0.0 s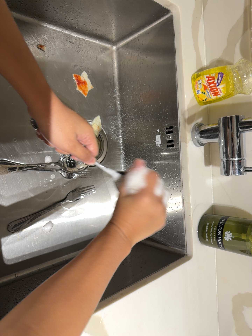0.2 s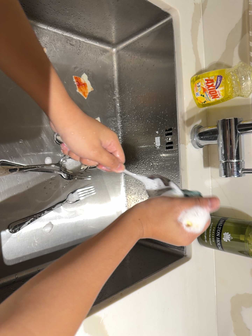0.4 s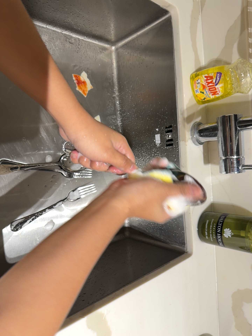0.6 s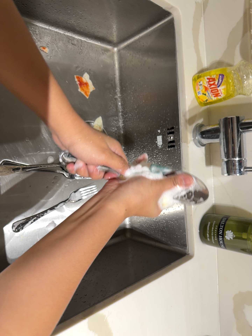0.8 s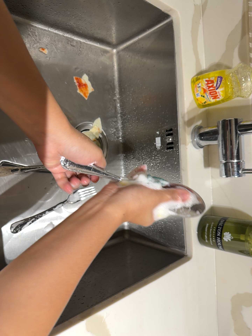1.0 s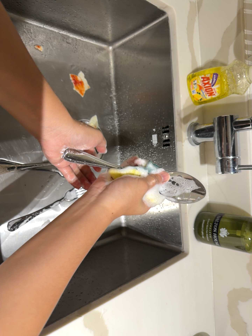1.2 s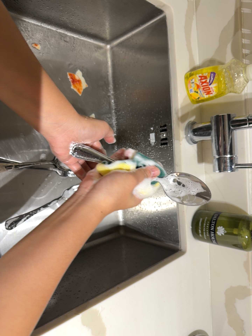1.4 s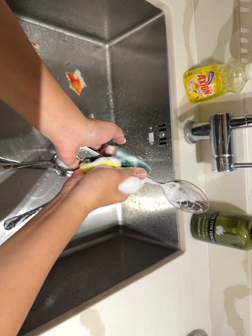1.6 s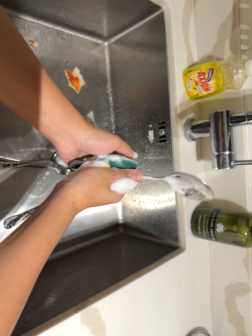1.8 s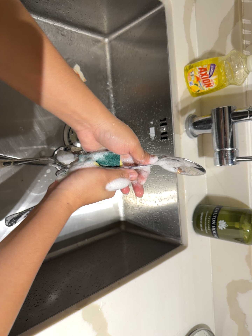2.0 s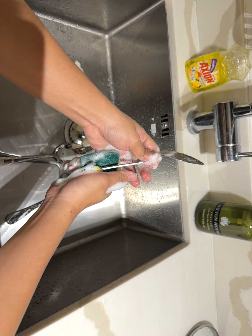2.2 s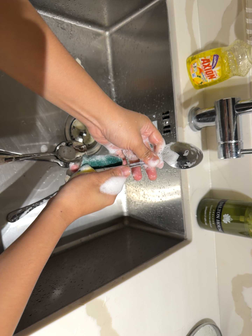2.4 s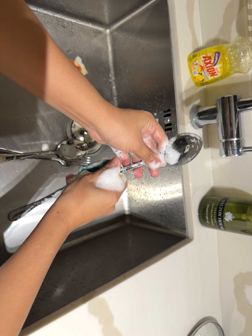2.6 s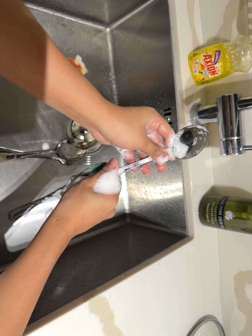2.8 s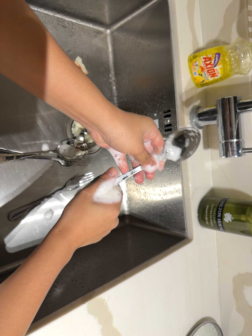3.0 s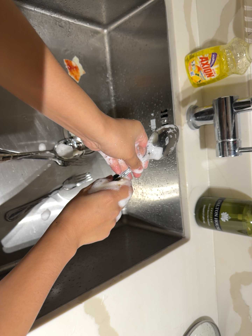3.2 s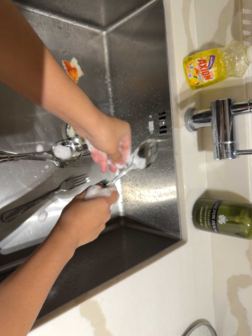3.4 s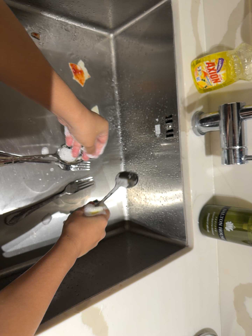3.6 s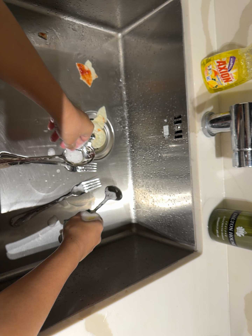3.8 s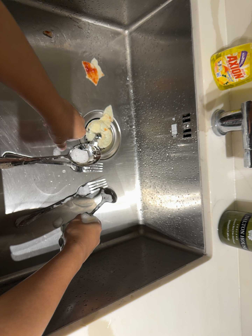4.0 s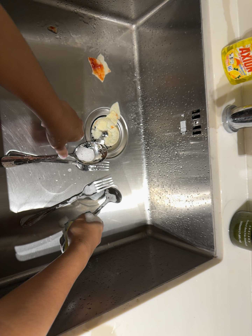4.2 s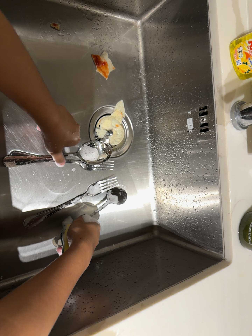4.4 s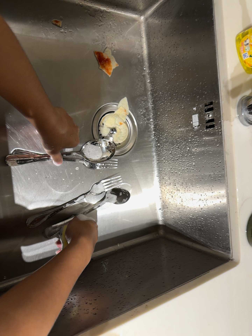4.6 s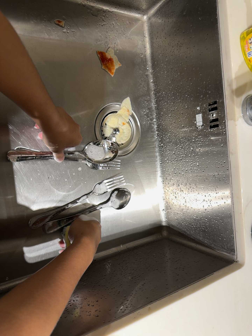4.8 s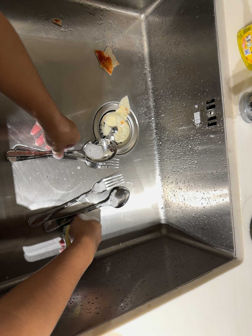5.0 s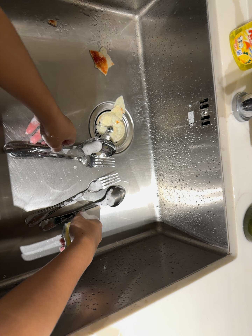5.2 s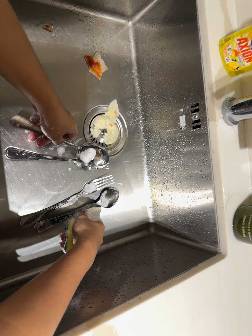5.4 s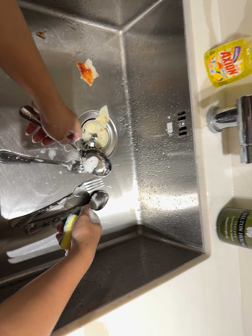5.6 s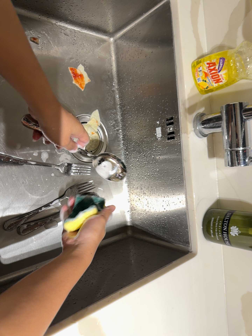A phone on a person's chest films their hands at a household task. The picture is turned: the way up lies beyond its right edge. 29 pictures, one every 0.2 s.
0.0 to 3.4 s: The camera shifts only a little, or ends up much as it began.
3.4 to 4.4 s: The camera pans to its left by about 10 degrees. It travels forward, about 8 cm, so what stands in front looms larger.
4.4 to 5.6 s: The camera travels backward, about 6 cm, so what stands in front gets smaller.
The film runs forward here.
